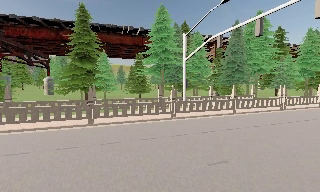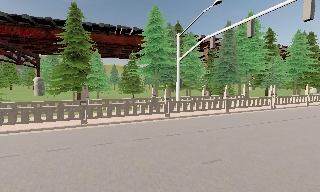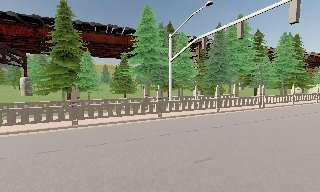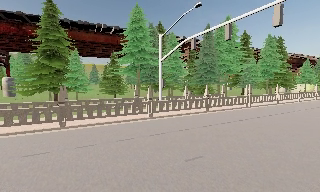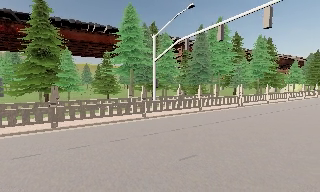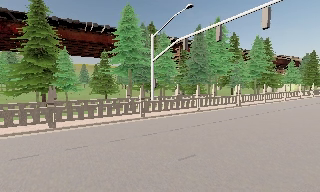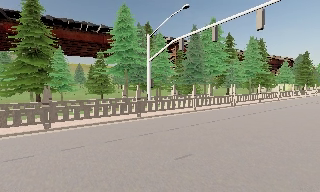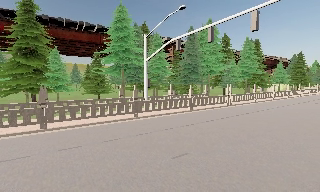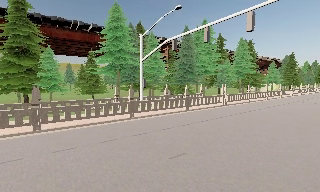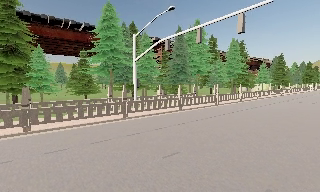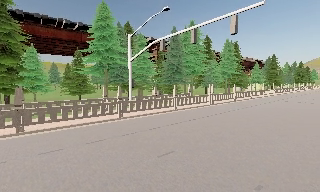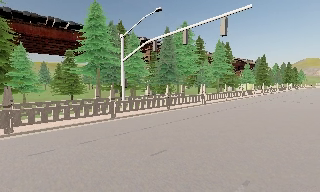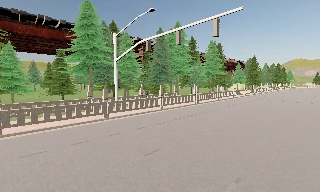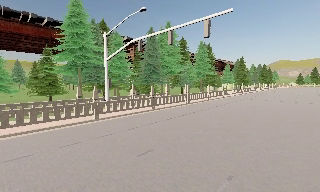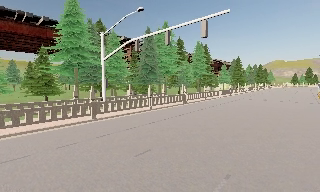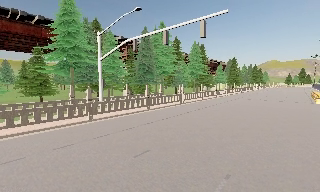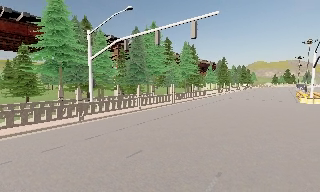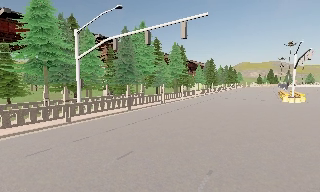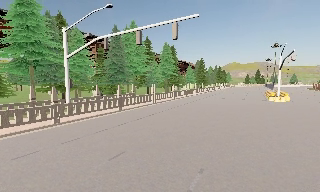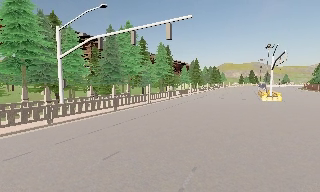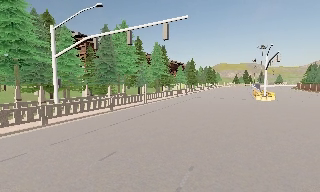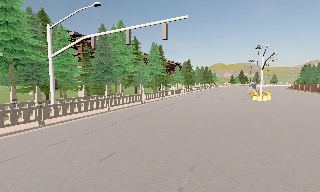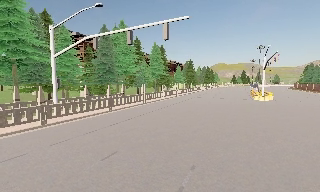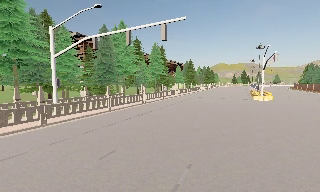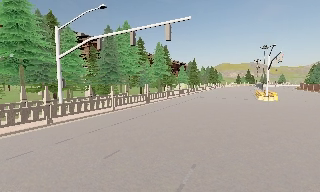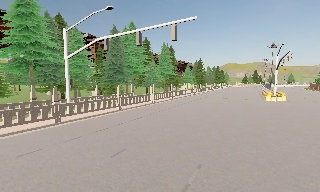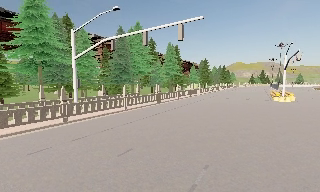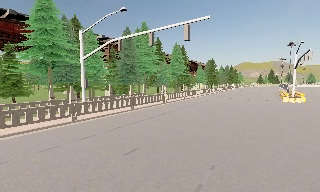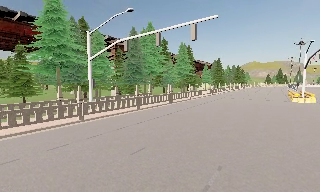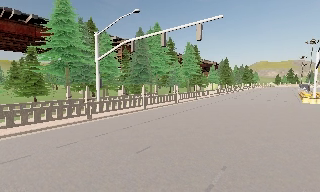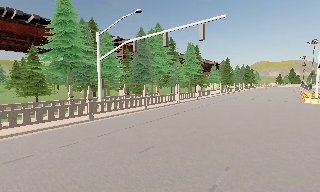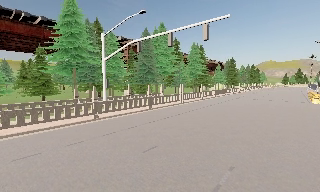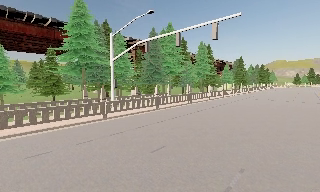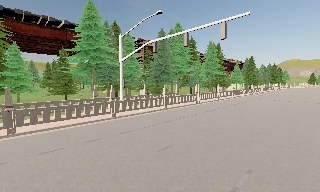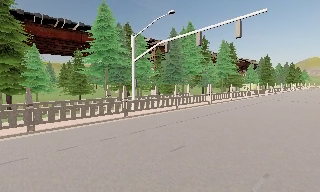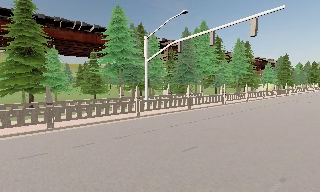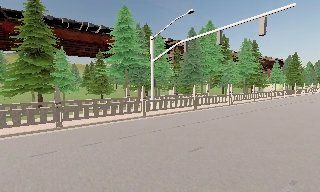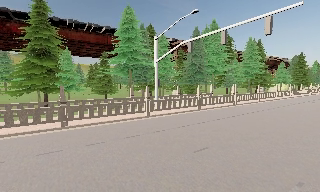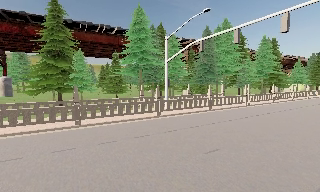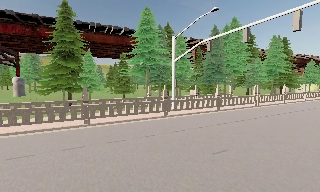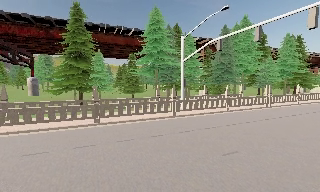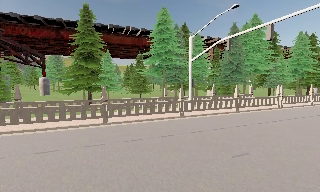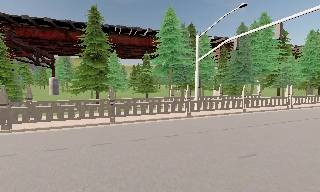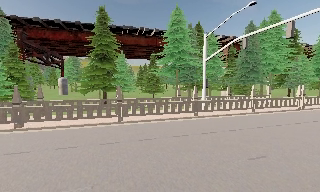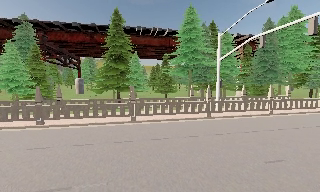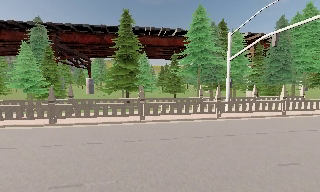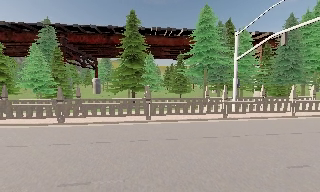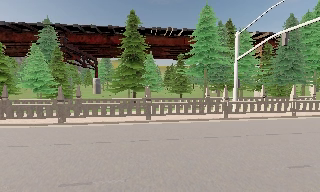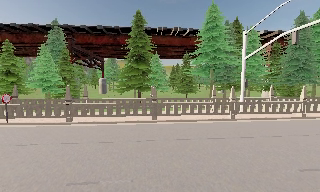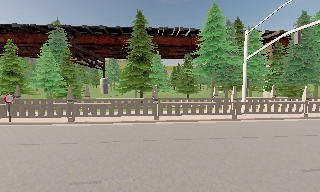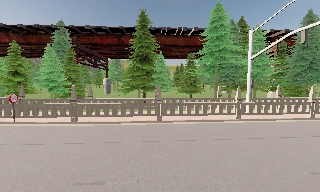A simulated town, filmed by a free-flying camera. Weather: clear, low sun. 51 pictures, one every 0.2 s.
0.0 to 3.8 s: The scene slides to the left, as the camera pans about 45 degrees to its right. It travels to its left and backward, about 1 m.
3.8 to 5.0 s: The camera shifts only a little, or ends up much as it began.
5.0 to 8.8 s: The scene slides to the right, as the camera pans about 45 degrees to its left. It travels to its left, about 0.5 m, so close, fixed things drift to the right.
8.8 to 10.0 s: The camera shifts only a little, or ends up much as it began.
The film runs forward here.
